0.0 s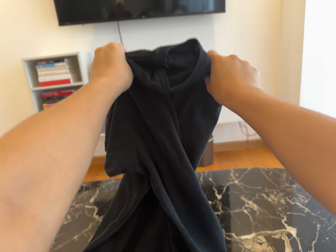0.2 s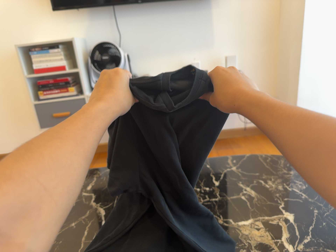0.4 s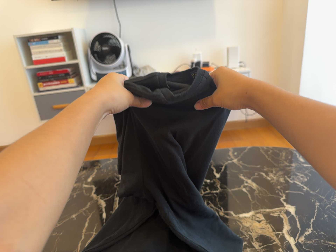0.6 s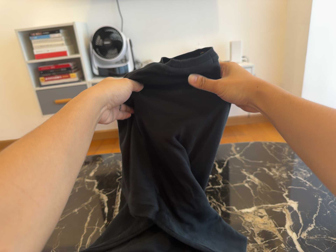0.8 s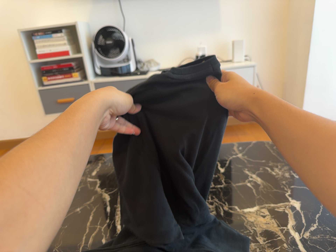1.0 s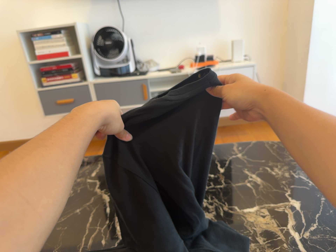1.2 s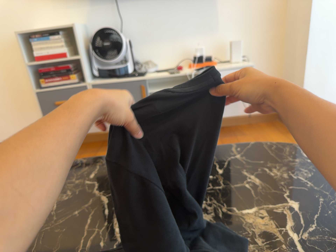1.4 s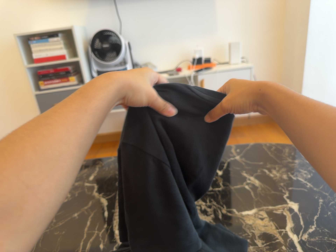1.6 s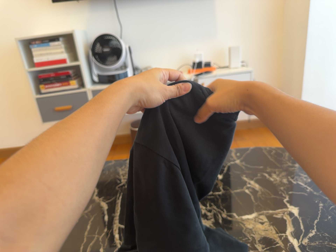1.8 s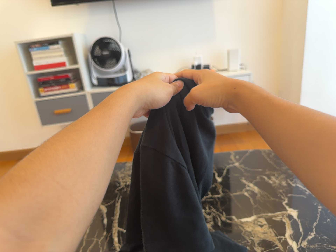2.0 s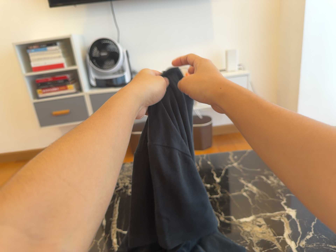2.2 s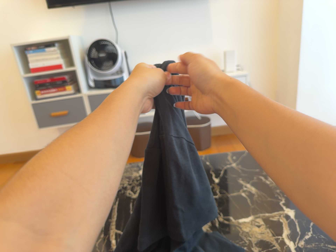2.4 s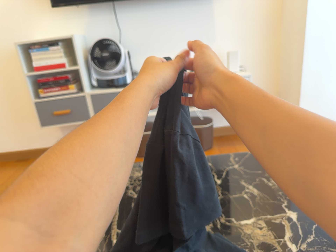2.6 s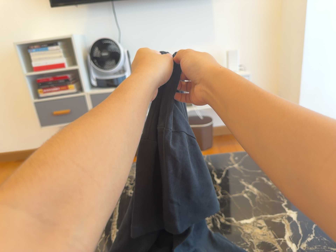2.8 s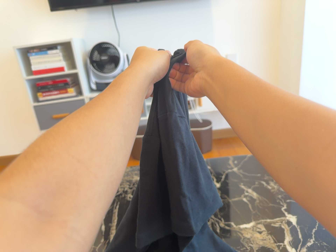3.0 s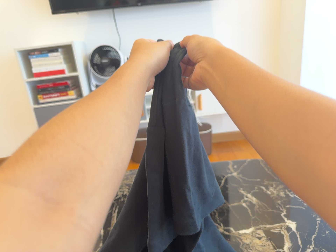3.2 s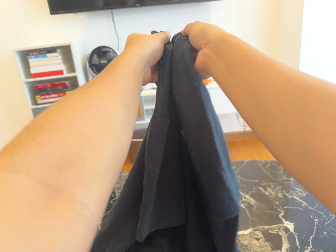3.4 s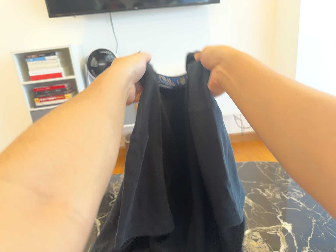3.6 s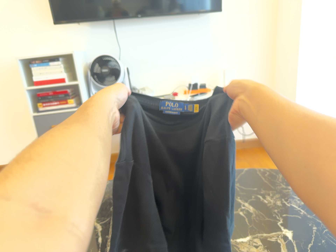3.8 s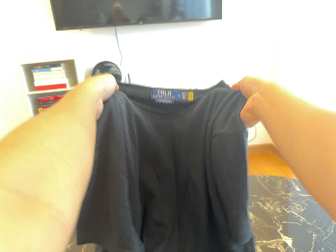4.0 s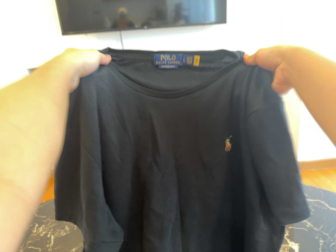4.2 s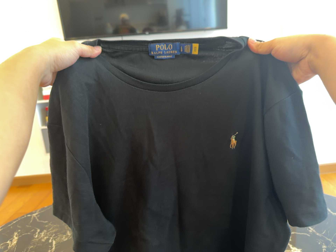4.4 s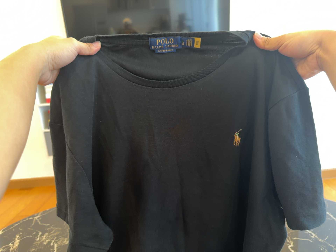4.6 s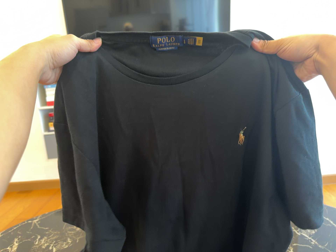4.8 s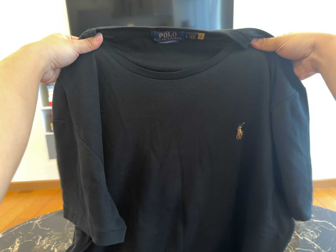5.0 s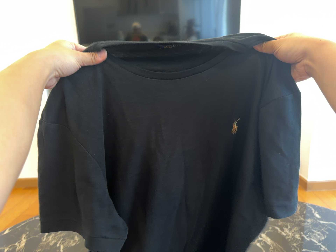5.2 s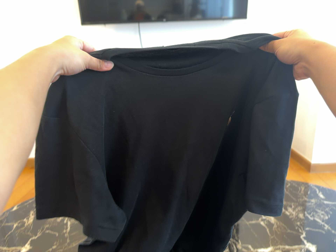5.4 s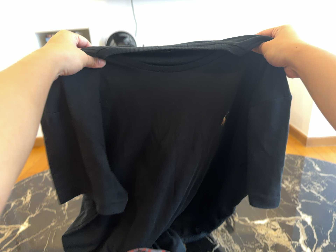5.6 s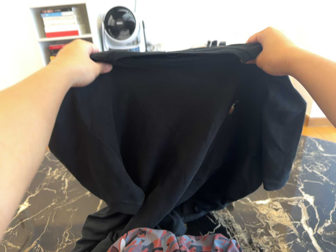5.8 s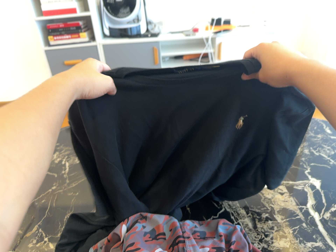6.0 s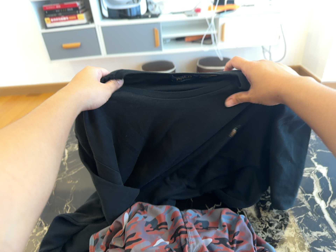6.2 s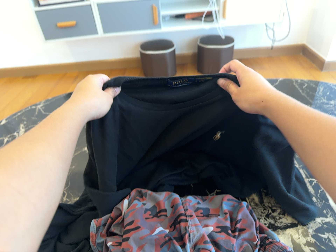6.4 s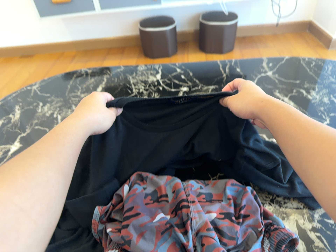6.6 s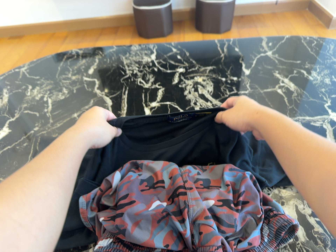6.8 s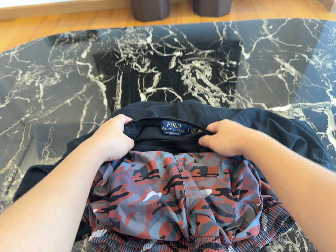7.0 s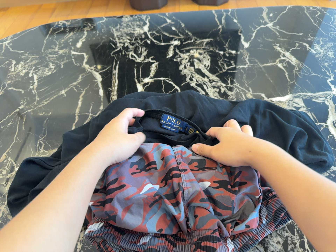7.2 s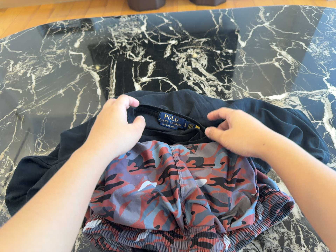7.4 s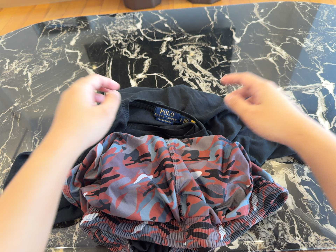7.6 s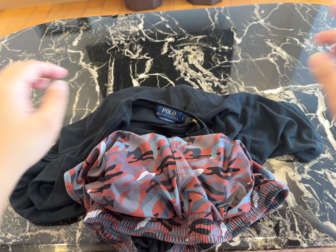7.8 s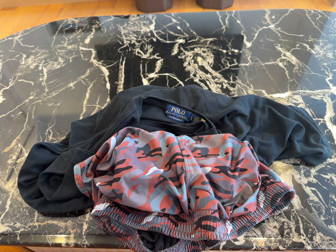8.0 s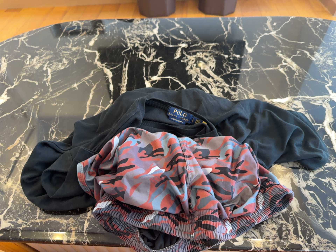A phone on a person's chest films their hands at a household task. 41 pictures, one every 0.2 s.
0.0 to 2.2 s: The camera shifts only a little, or ends up much as it began.
2.2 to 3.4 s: The camera keeps its place and its aim.
3.4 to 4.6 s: The camera shifts only a little, or ends up much as it began.
4.6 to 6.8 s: The camera travels forward, about 20 cm. Its aim tips toward the bottom of its view by about 40 degrees, and the scene shifts upward.
6.8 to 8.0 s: The camera shifts only a little, or ends up much as it began.
The film runs backward here.
